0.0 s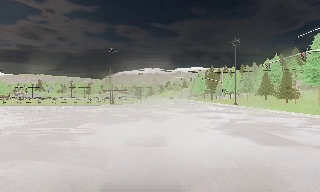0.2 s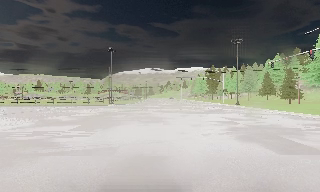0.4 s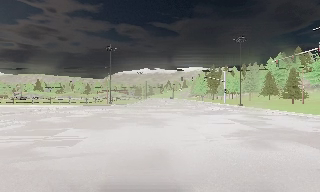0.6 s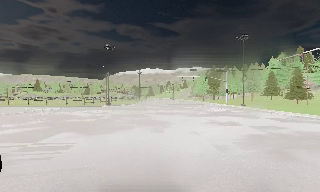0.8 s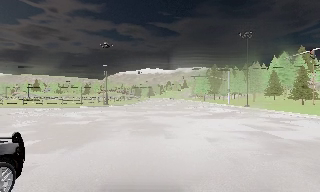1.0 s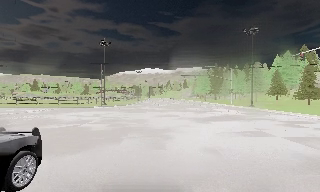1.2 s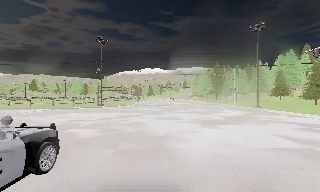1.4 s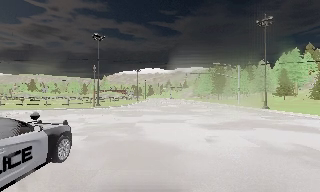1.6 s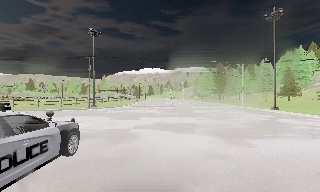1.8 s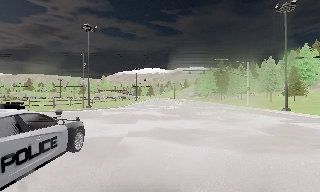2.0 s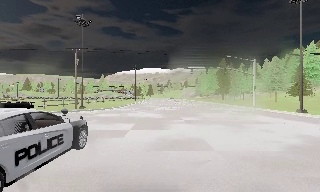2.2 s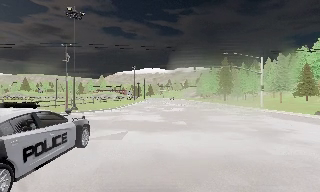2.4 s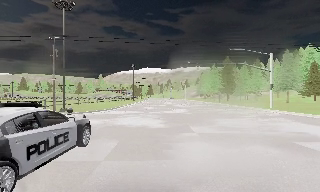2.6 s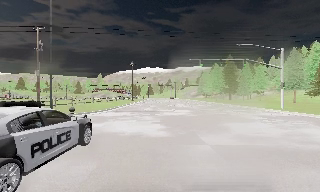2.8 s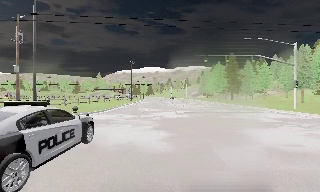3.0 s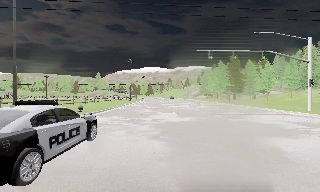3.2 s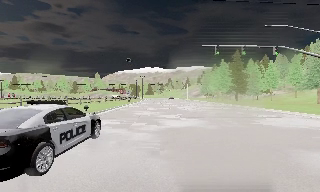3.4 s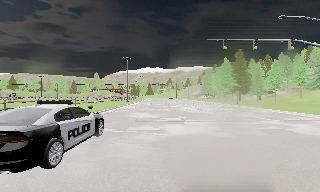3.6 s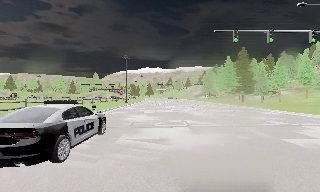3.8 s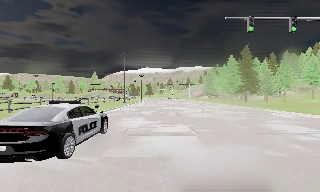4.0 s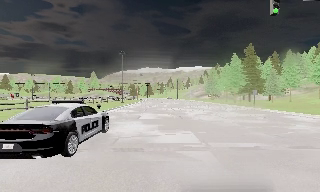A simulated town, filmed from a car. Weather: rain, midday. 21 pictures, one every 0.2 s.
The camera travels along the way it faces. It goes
forward.
0.0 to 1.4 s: The camera travels forward, about 8 m, so what stands in front looms larger. It gains speed.
1.4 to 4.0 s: The camera travels forward, about 25 m, so what stands in front looms larger.
The film runs forward here.
